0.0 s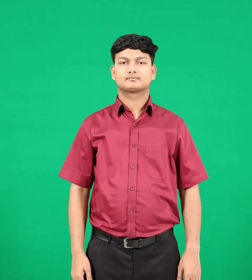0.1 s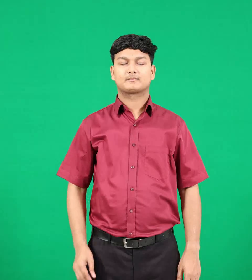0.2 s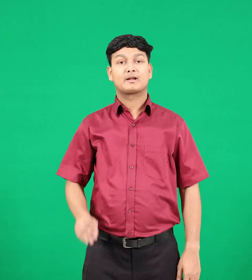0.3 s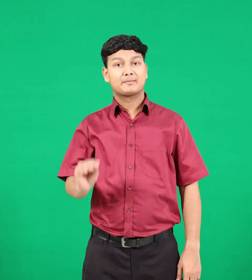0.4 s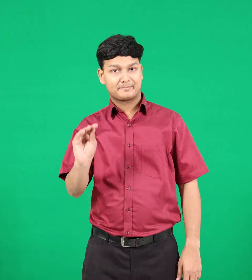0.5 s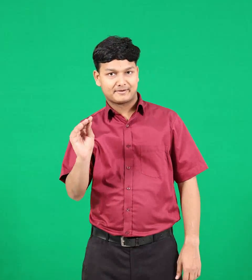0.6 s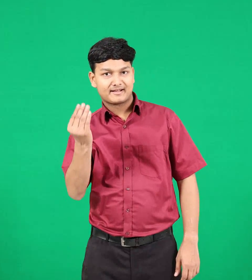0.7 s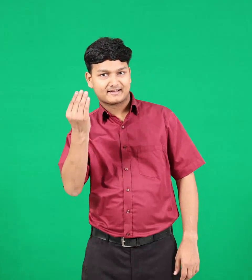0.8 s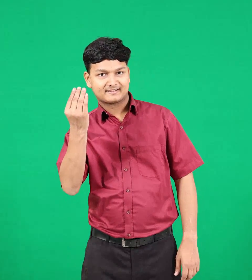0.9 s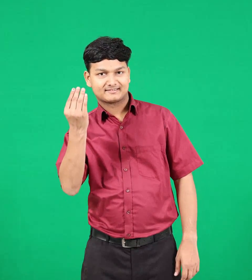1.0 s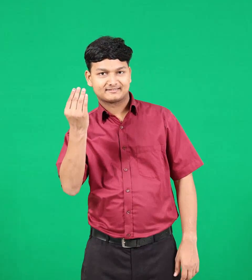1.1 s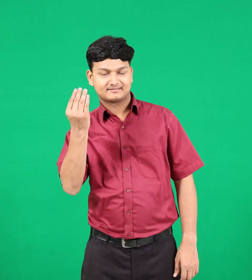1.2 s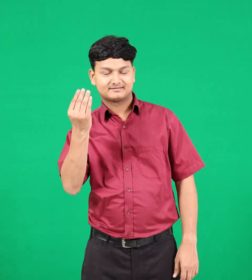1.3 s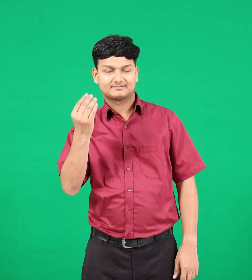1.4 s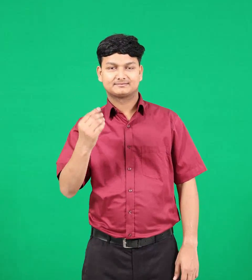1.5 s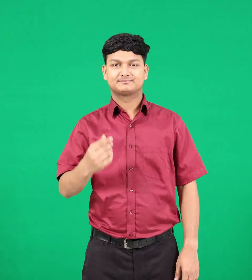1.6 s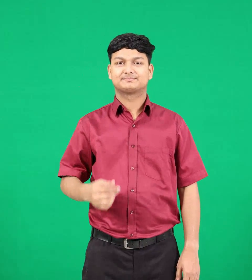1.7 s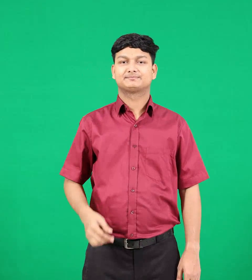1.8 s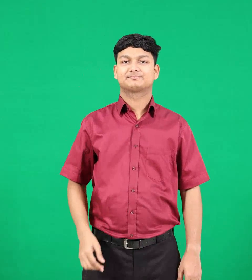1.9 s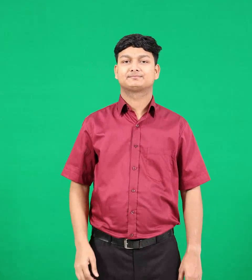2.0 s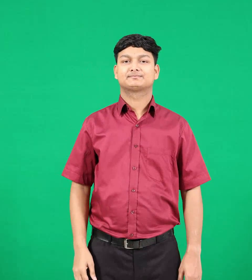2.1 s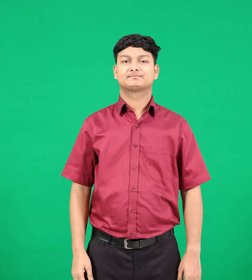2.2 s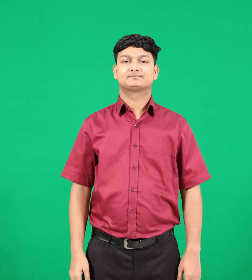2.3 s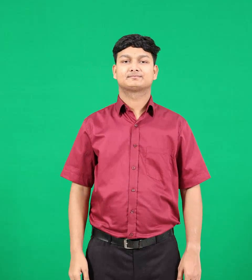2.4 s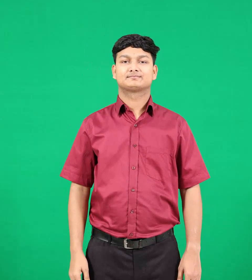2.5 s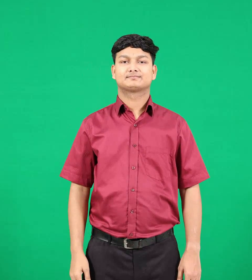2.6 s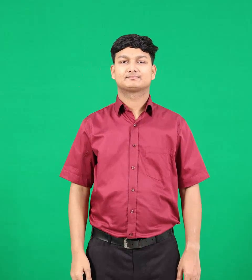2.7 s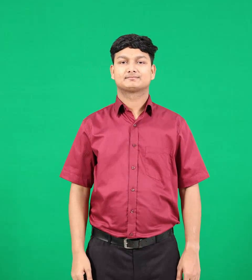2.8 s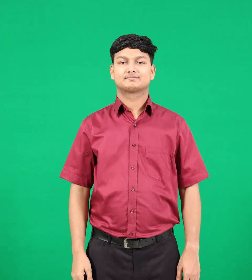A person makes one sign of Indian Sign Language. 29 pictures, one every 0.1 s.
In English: better
